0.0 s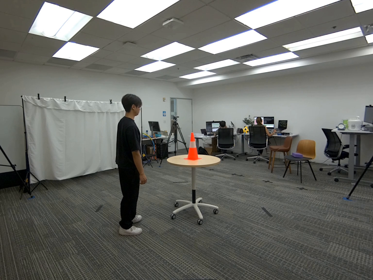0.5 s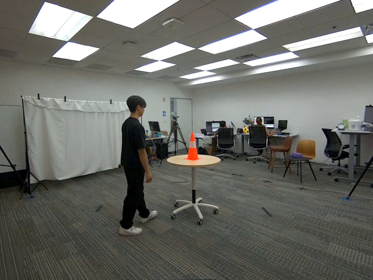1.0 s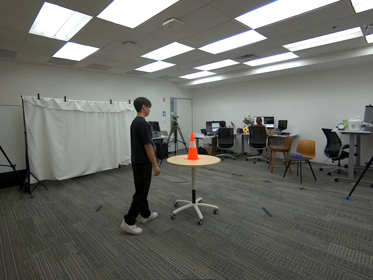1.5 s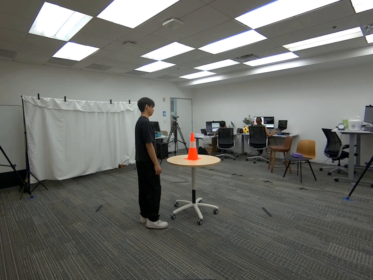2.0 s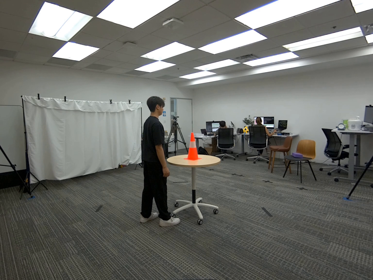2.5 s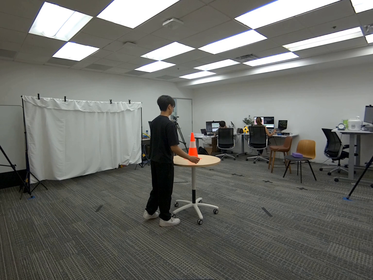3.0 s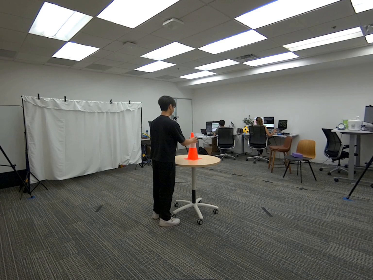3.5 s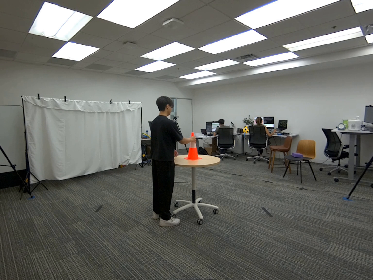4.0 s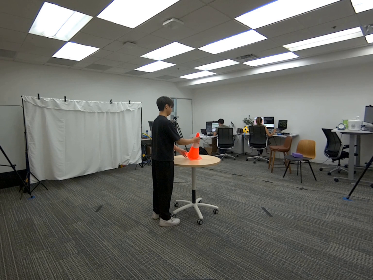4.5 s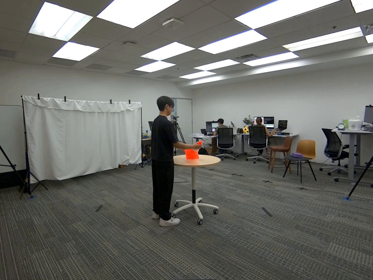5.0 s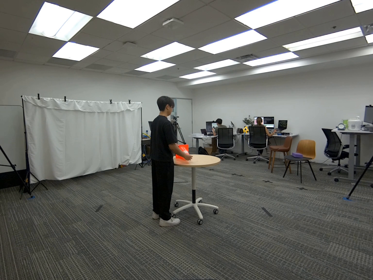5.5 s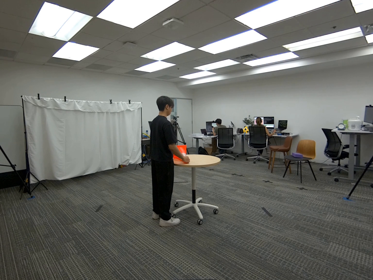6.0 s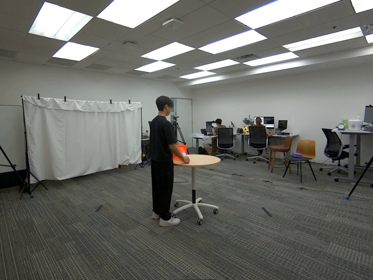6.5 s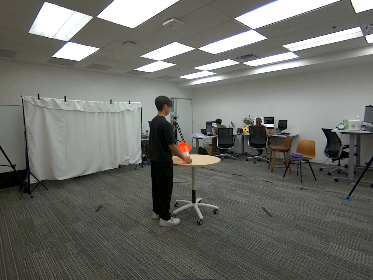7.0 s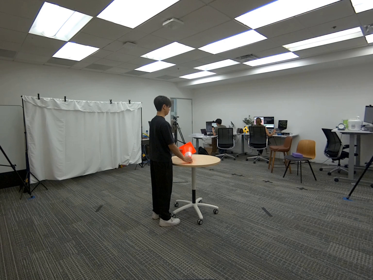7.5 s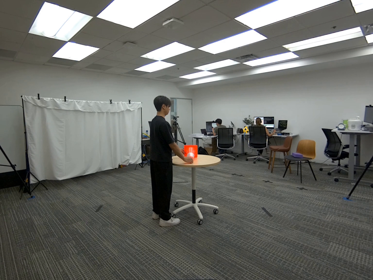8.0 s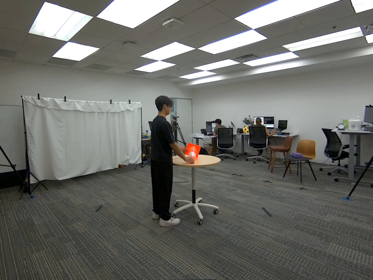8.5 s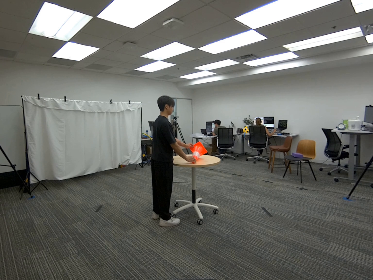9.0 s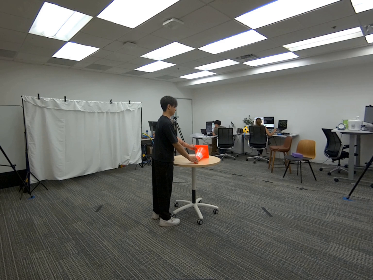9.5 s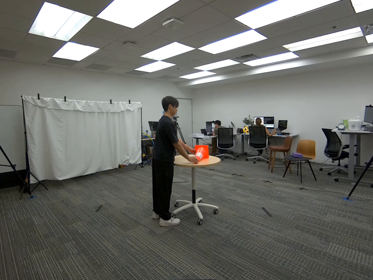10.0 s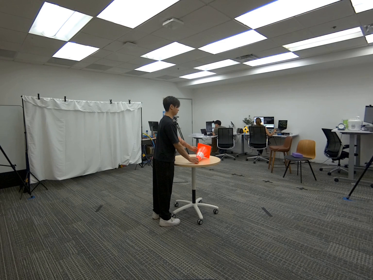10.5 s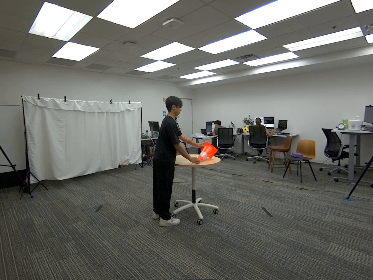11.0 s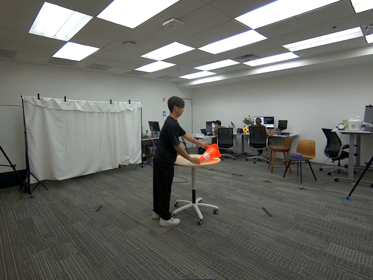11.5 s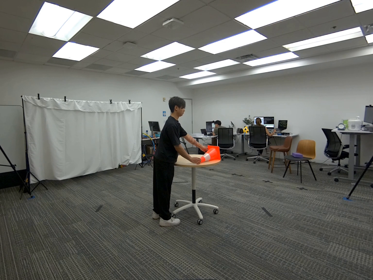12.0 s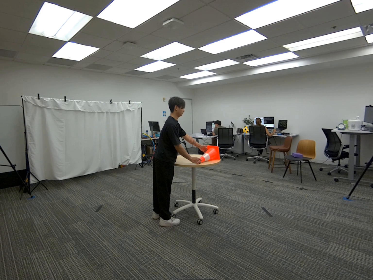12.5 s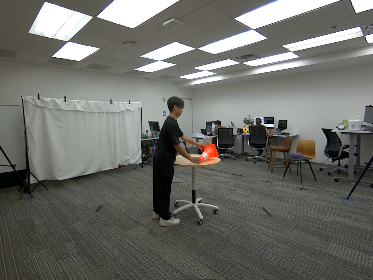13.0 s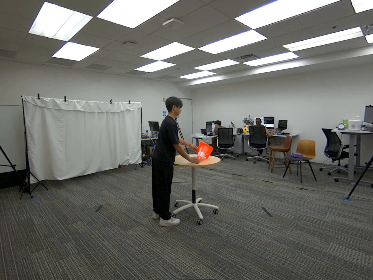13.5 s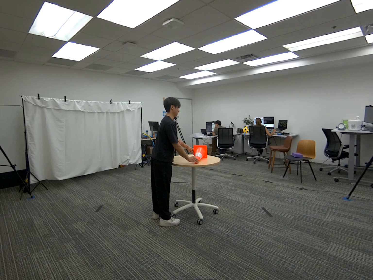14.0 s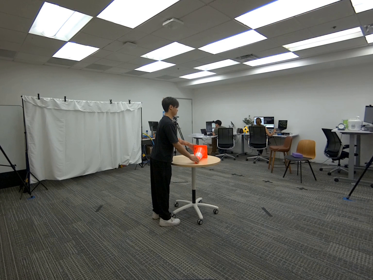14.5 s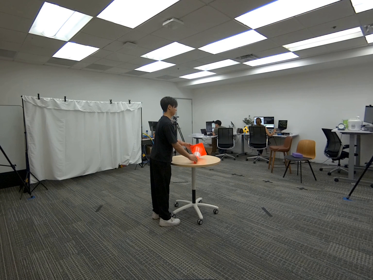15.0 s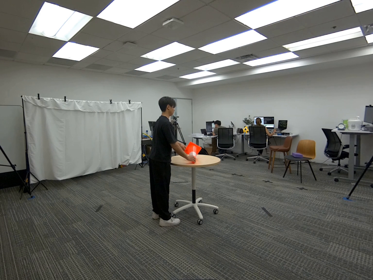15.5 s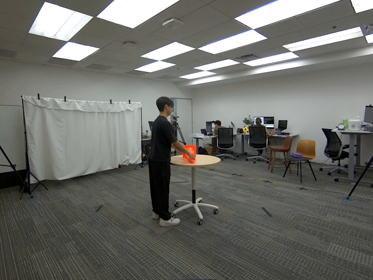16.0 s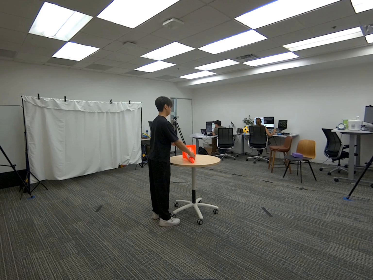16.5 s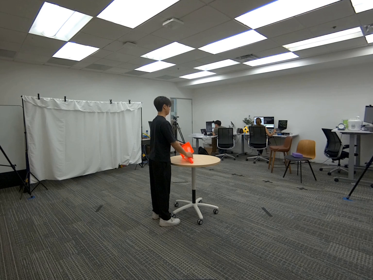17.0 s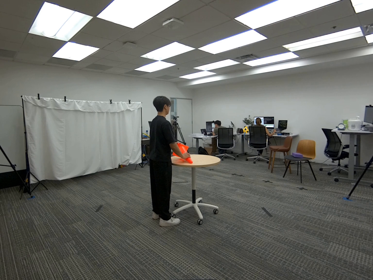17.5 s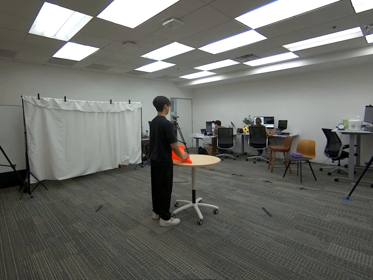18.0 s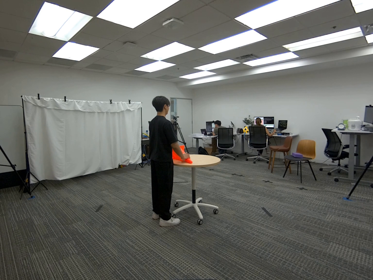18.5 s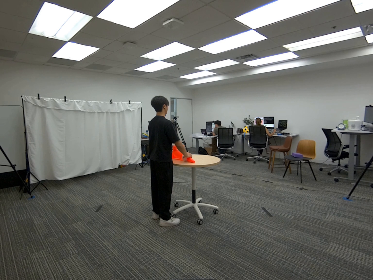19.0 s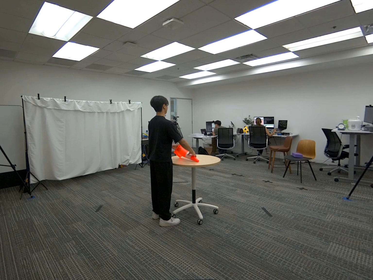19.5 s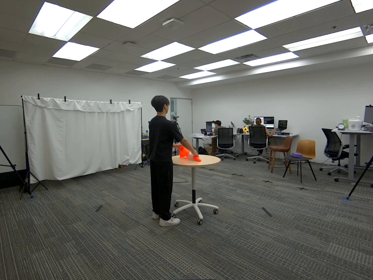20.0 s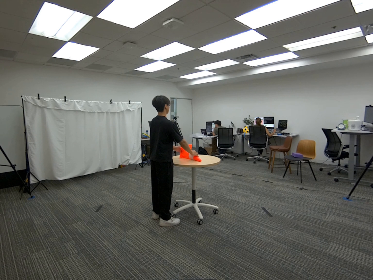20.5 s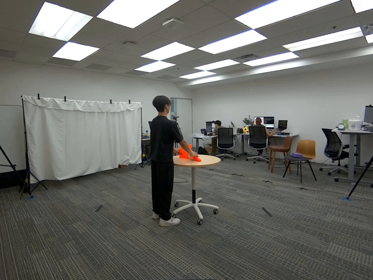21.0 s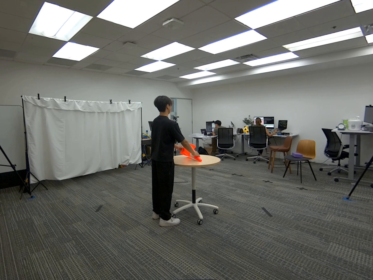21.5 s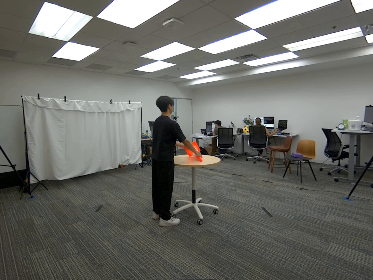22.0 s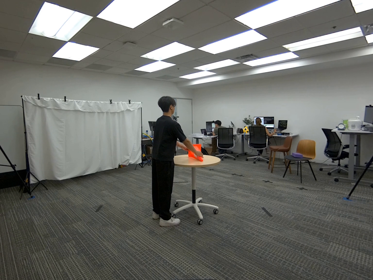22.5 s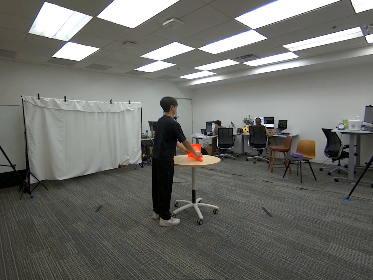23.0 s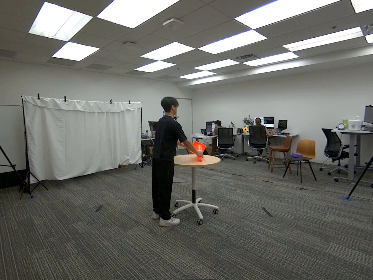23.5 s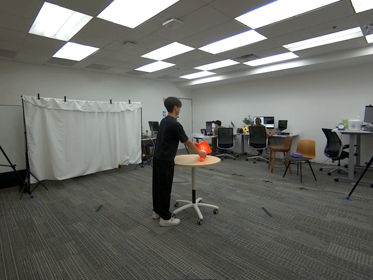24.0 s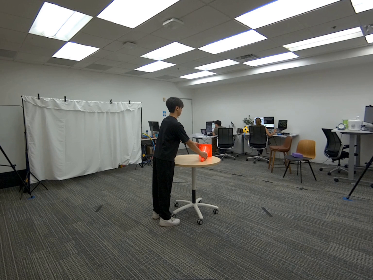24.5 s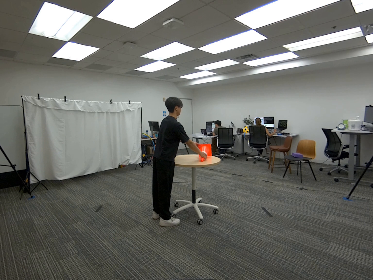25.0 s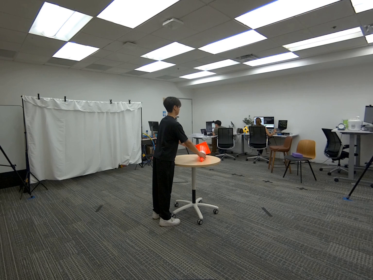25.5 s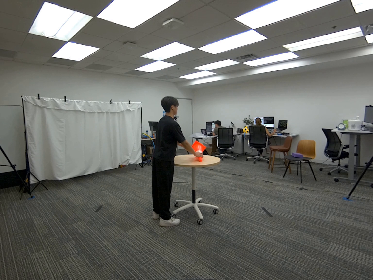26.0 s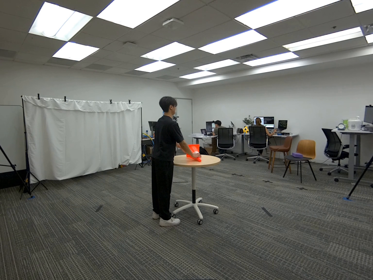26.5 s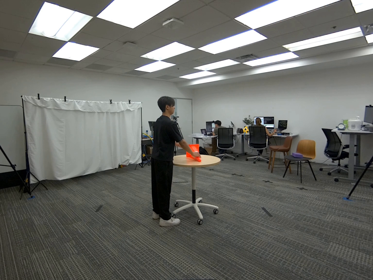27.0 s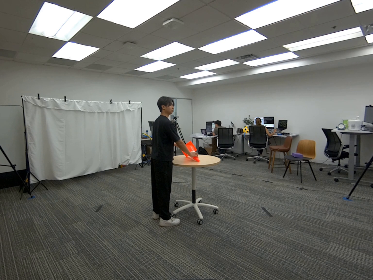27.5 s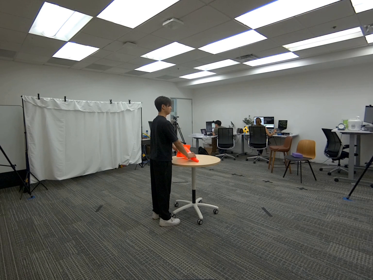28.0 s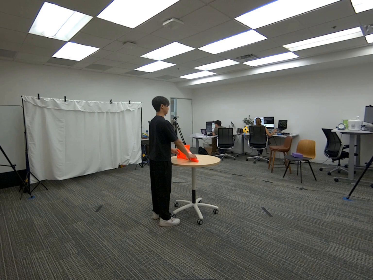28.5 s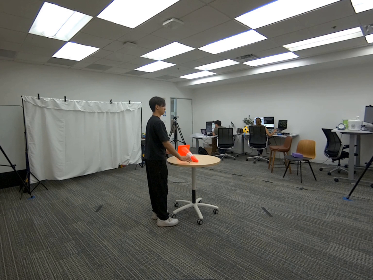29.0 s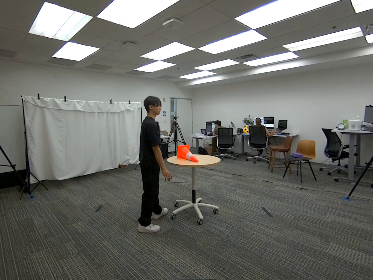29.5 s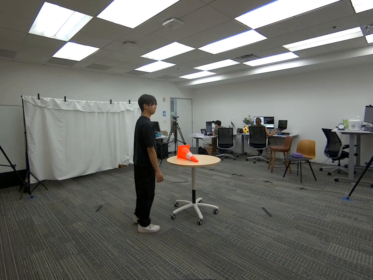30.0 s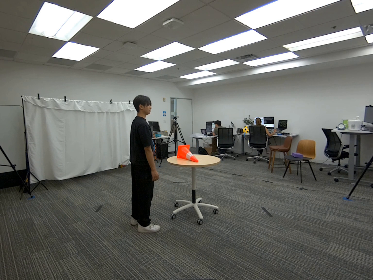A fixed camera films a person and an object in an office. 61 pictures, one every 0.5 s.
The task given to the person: Walk to the traffic cone on the round table, place it on the cone's side and proceed to roll the cone on the table until finish.
